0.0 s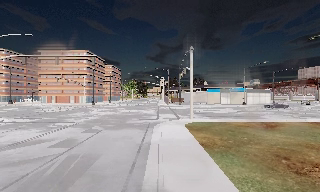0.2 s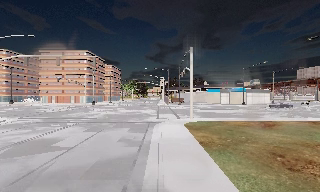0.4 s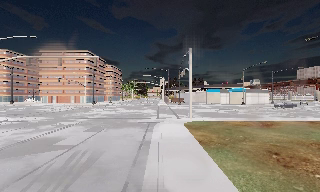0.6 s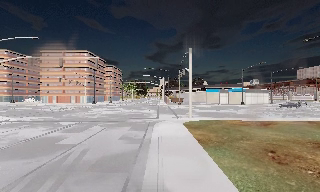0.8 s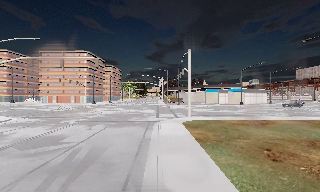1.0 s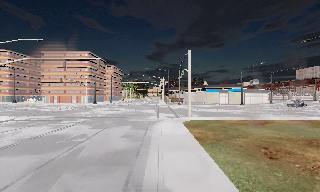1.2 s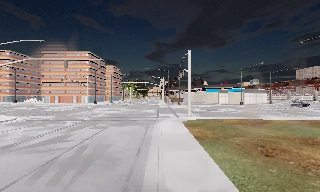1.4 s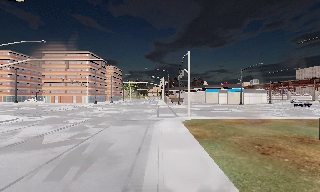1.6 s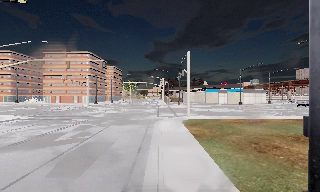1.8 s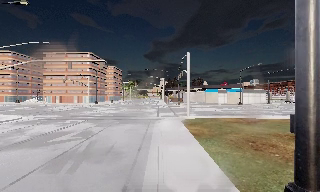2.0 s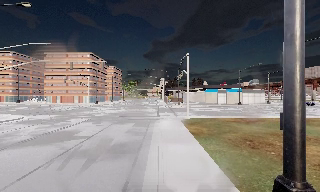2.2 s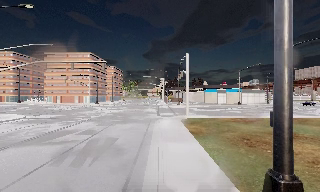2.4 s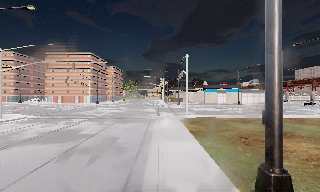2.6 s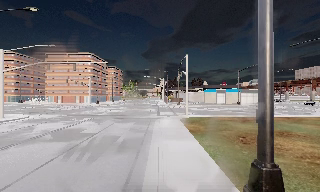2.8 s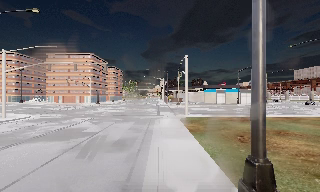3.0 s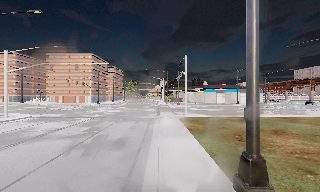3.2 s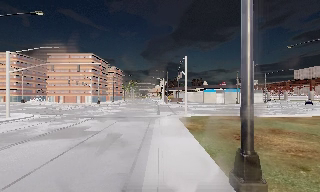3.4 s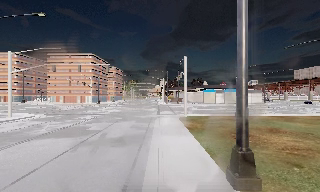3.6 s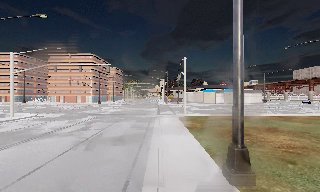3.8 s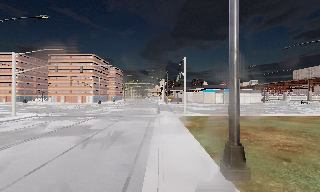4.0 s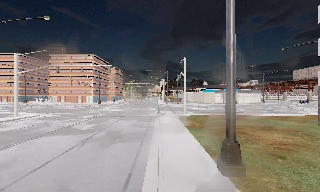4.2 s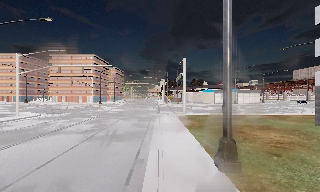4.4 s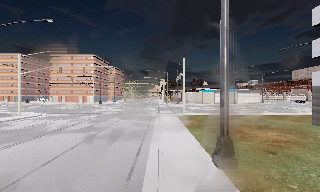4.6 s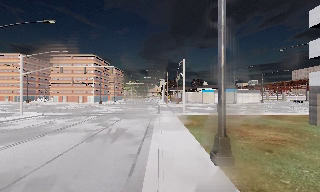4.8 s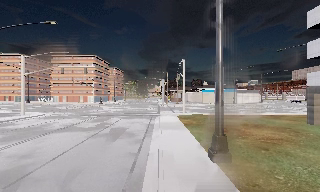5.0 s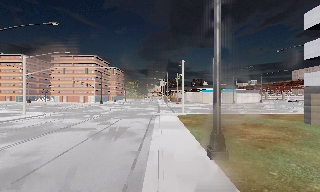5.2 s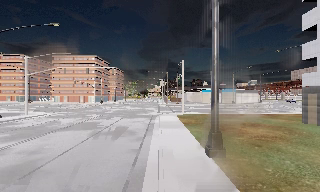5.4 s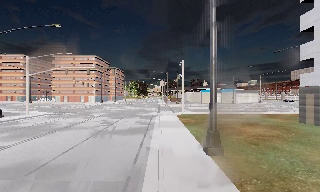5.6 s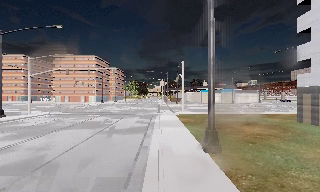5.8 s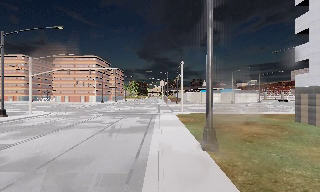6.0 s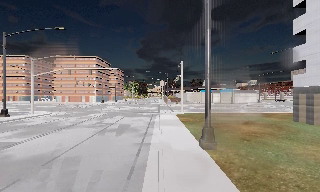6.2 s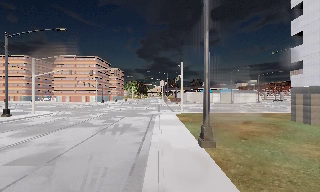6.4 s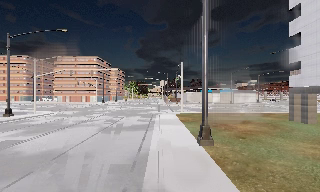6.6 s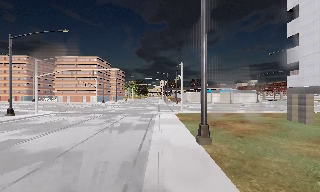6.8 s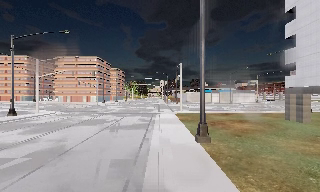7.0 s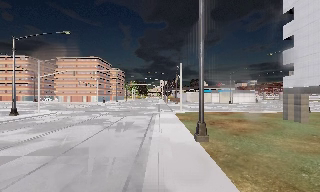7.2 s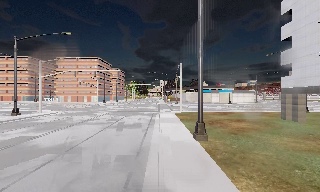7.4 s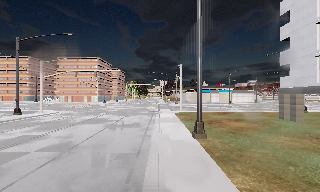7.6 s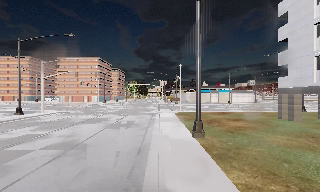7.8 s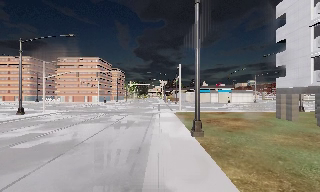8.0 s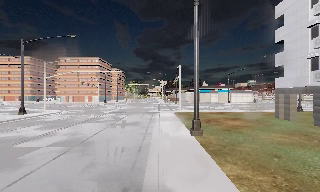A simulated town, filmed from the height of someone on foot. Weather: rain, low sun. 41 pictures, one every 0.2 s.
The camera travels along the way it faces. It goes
backward.
0.0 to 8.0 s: The camera travels backward, about 10 m, so what stands in front gets smaller.
The film runs backward here.
